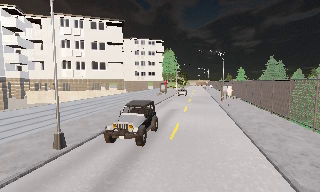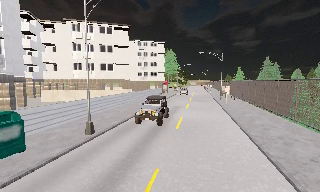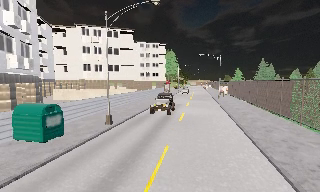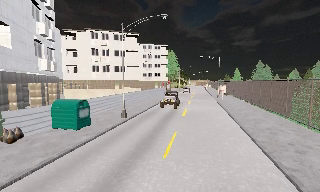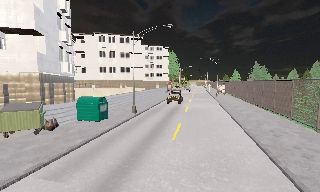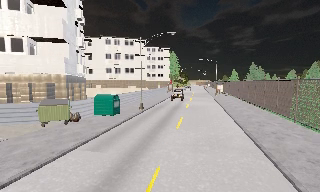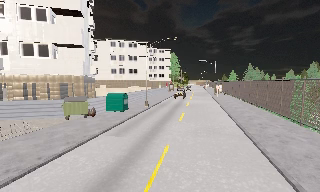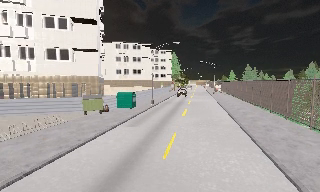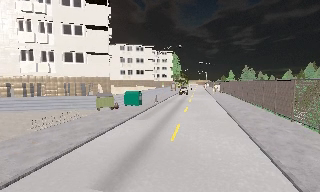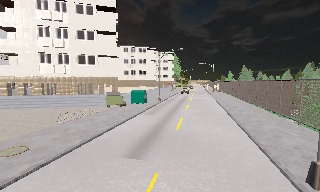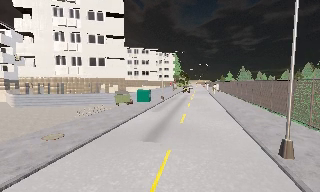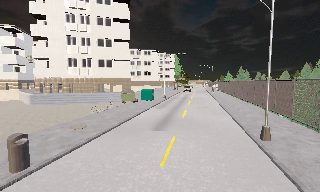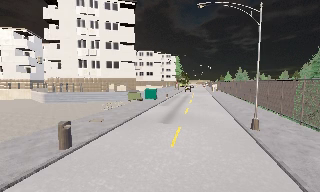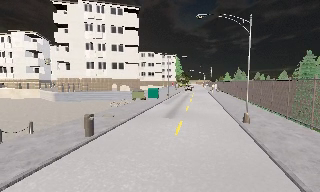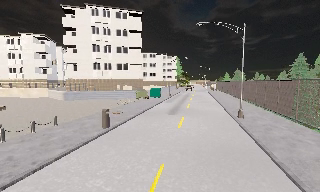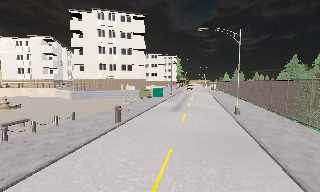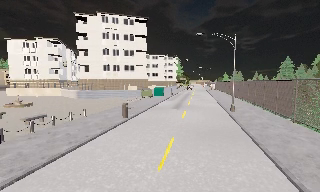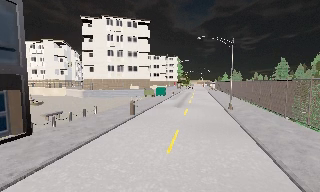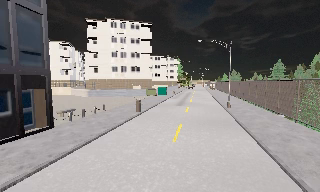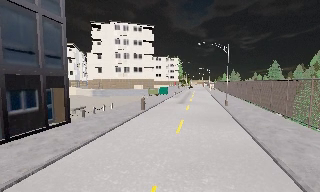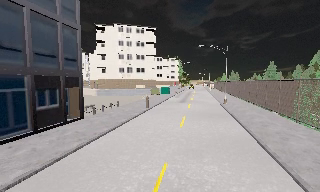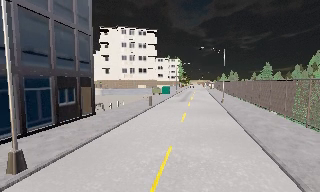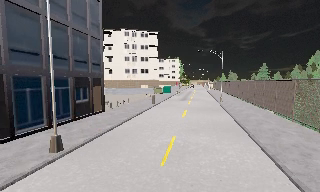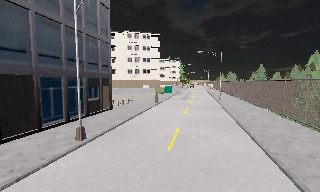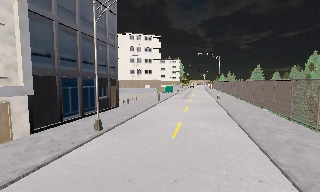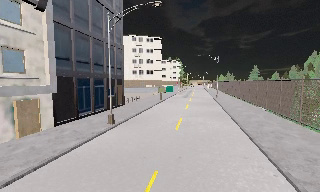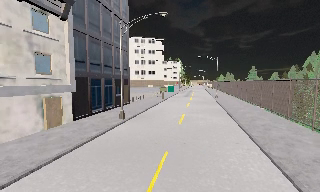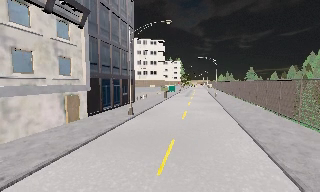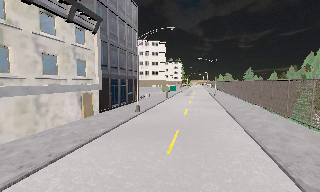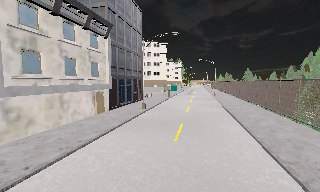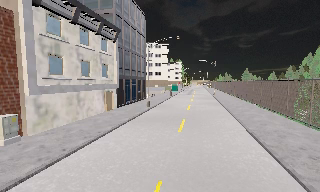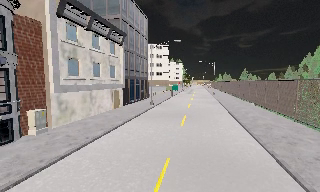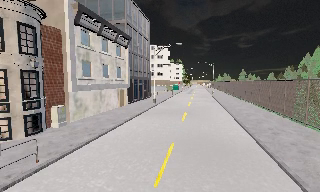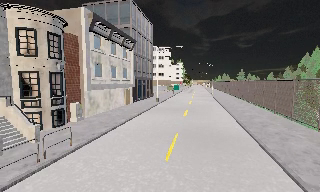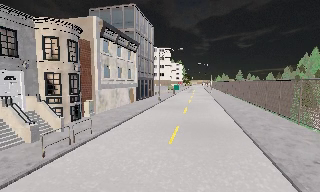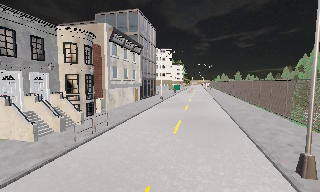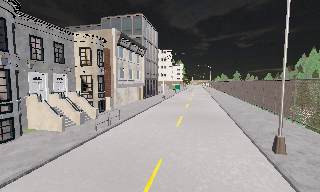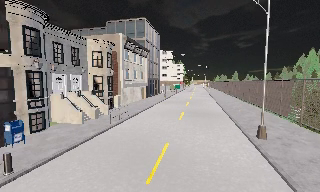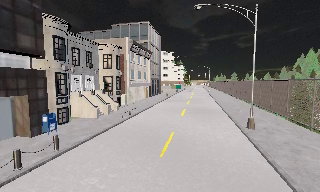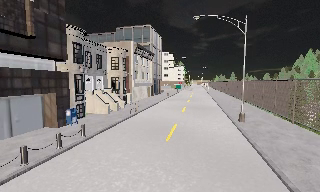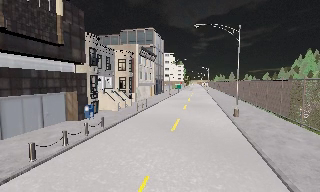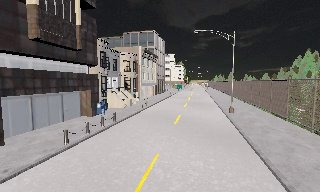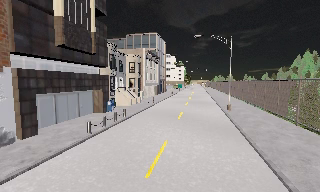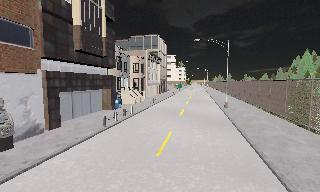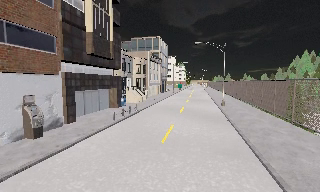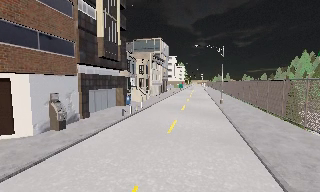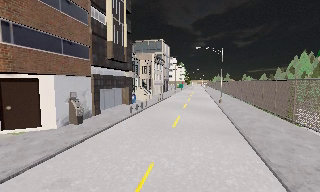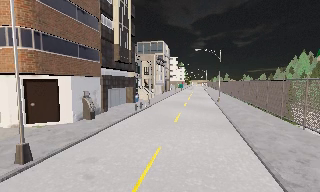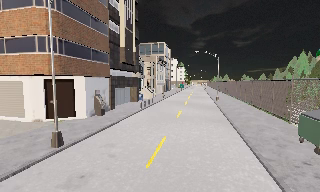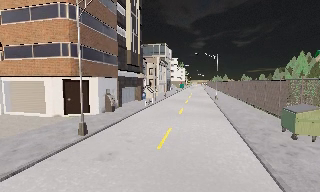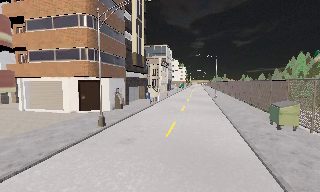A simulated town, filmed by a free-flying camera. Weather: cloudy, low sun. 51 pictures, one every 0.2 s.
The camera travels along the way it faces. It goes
backward.
0.0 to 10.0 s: The camera travels backward, about 85 m, so what stands in front gets smaller.
The film runs backward here.
